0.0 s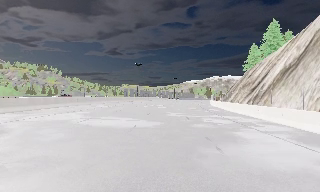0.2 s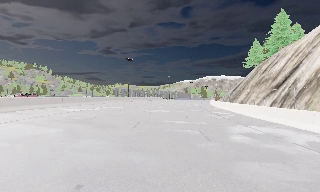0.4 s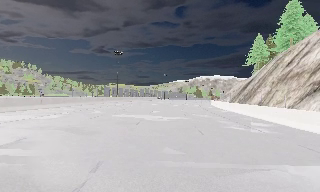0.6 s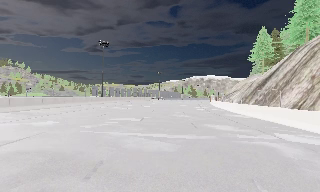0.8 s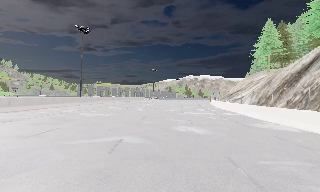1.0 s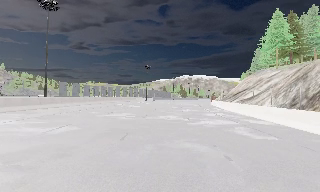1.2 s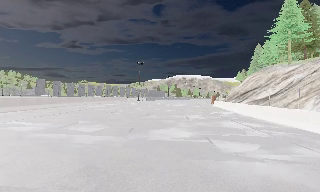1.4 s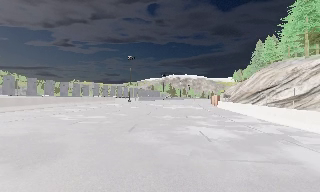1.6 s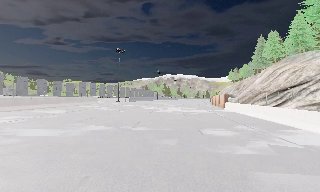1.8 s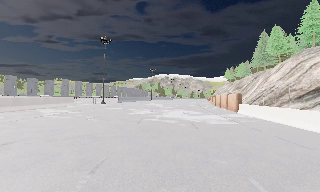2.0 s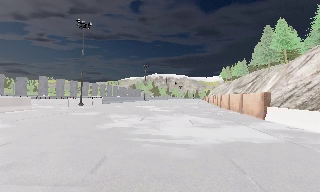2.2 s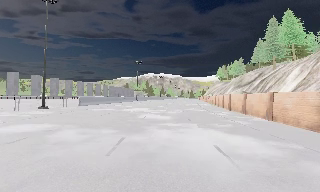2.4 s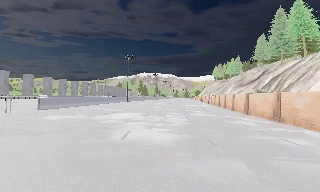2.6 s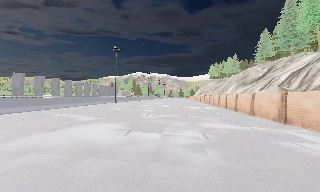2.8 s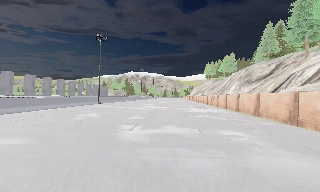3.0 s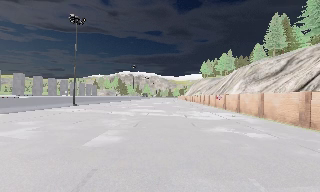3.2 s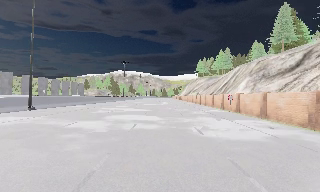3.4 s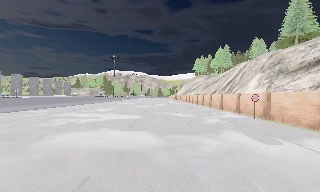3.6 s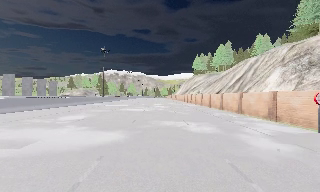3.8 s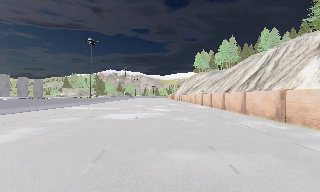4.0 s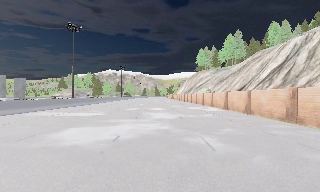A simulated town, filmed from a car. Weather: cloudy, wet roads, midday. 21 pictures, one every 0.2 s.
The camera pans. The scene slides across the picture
to the left.
The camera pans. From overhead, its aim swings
clockwise.
0.0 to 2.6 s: The scene slides to the left, as the camera pans about 25 degrees to its right. It travels forward, about 80 m, so what stands in front looms larger.
2.6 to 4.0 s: The camera travels forward, about 45 m, so what stands in front looms larger.
The film runs forward here.
